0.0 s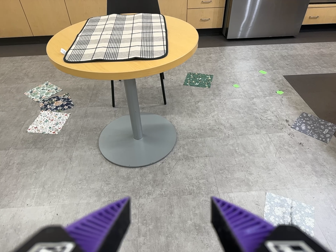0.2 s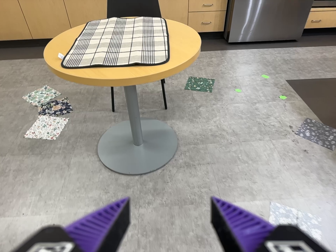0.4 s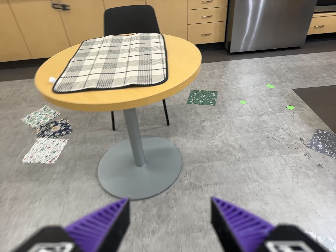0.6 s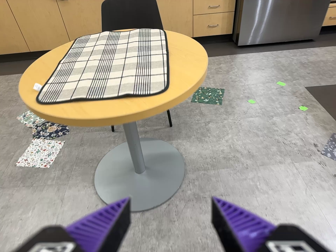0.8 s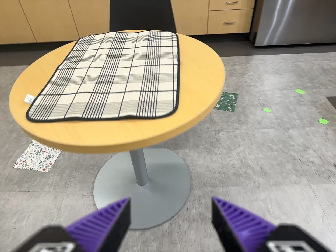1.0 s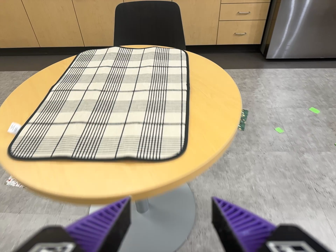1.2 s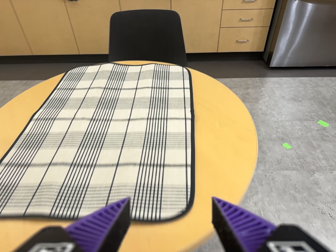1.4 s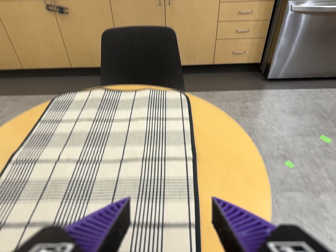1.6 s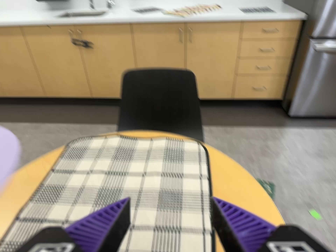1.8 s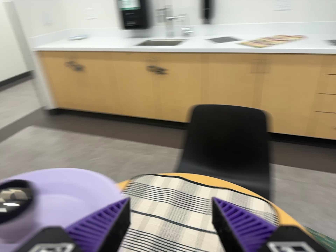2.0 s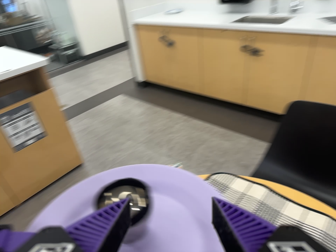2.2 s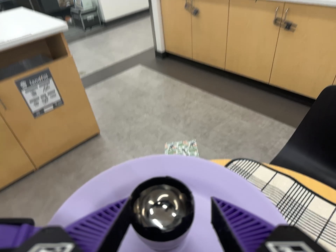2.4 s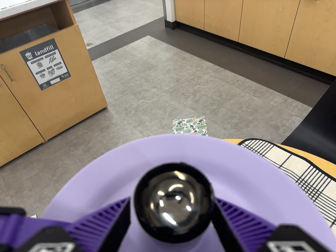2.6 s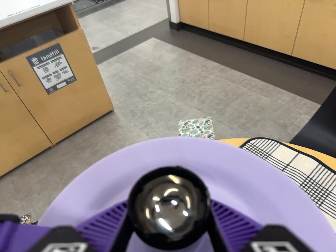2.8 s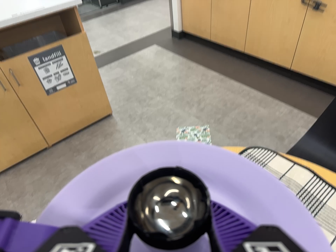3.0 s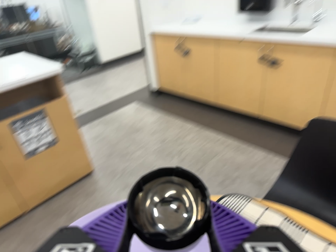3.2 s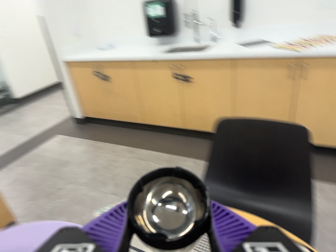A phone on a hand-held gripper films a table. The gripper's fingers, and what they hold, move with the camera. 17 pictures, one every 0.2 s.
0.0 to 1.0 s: The camera travels forward and toward the top of its view, about 60 cm, so what stands in front looms larger.
1.0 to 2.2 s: The camera pans to its left by about 40 degrees. It travels toward the top of its view and forward, about 60 cm, so close, fixed things drift downward. It rolls about its line of sight by about 20 degrees, and the scene rotates clockwise.
2.2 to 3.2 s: The camera swings to its right by about 15 degrees, and the scene slides to the left. It travels to its right, about 12 cm, so close, fixed things drift to the left. Its aim tips toward the top of its view by about 15 degrees, and the scene shifts downward. It rolls about its line of sight by about 10 degrees, and the scene rotates counterclockwise.
The film runs forward here.
